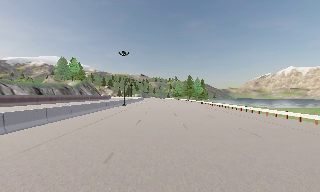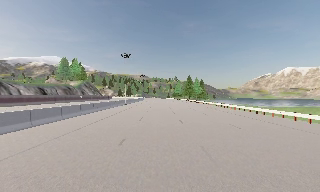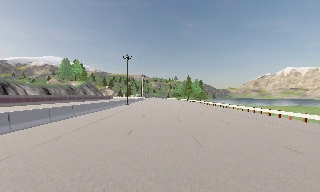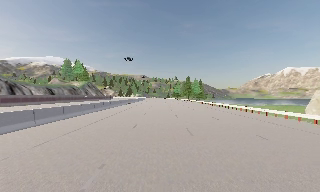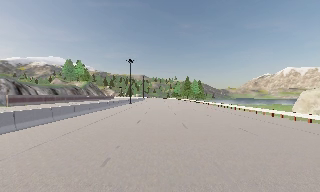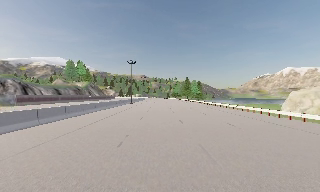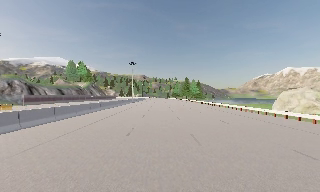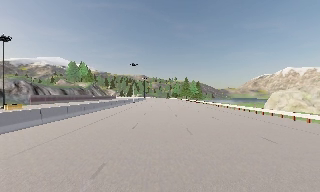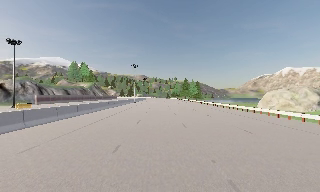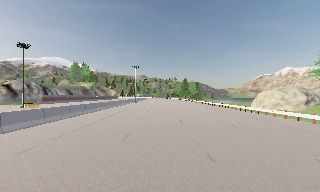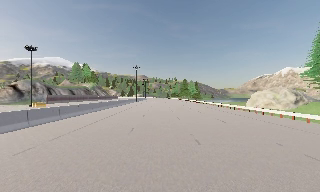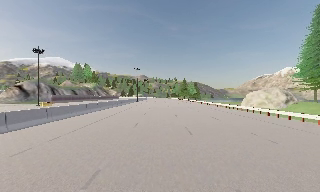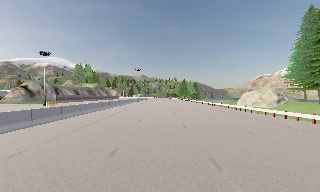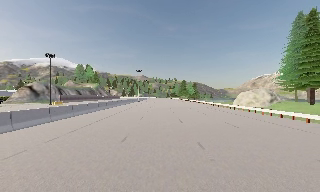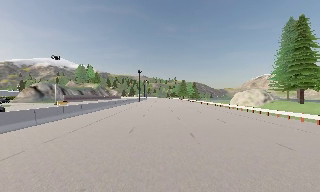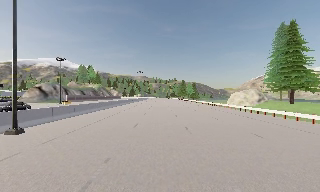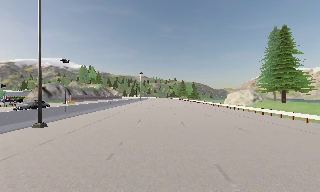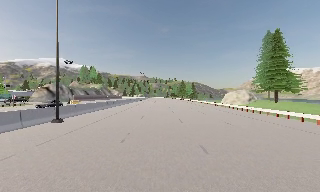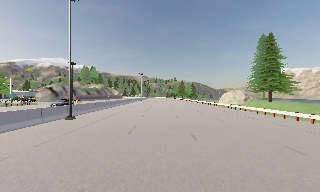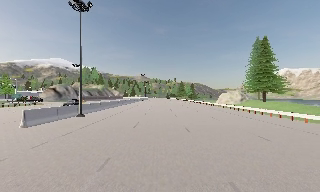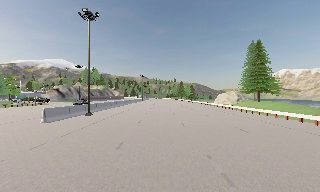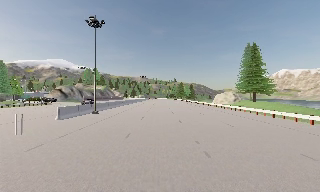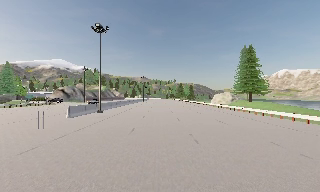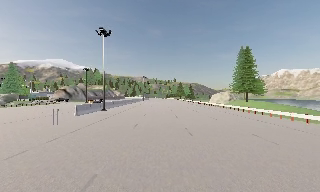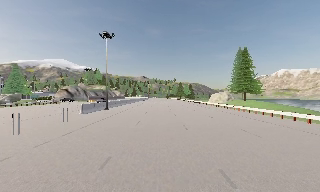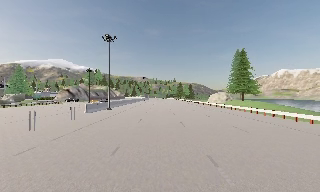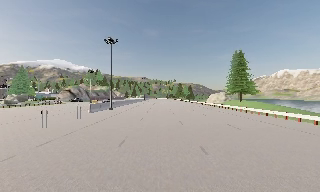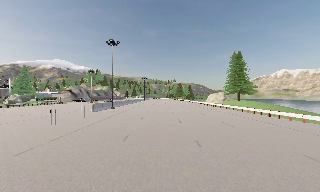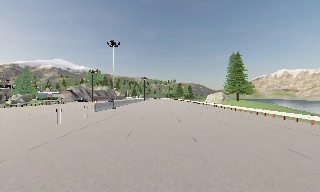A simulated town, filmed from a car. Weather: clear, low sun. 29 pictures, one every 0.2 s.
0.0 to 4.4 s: The camera travels backward, about 40 m, so what stands in front gets smaller.
4.4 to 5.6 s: The camera travels backward, about 7 m, so what stands in front gets smaller. It loses speed.
The film runs backward here.
